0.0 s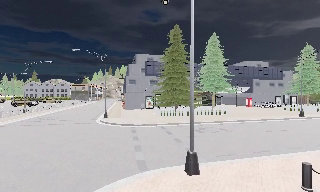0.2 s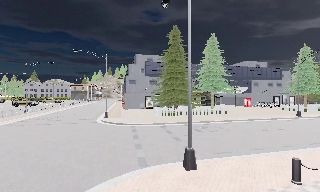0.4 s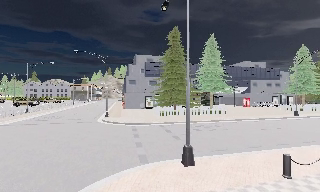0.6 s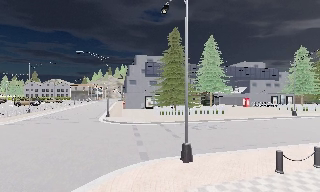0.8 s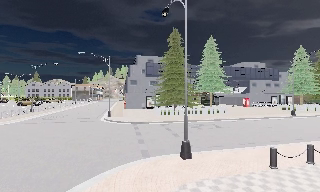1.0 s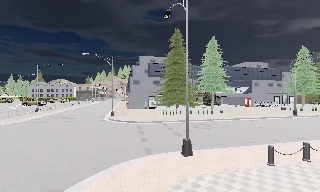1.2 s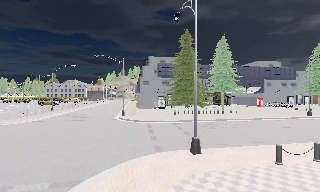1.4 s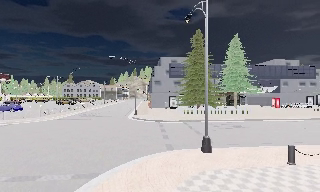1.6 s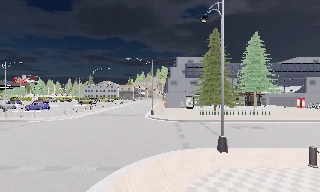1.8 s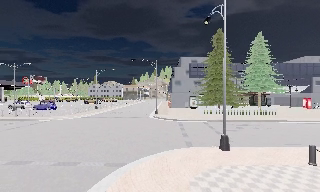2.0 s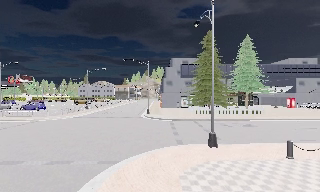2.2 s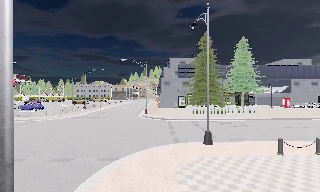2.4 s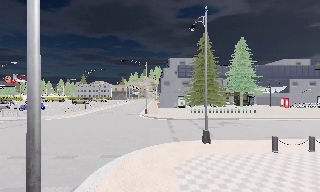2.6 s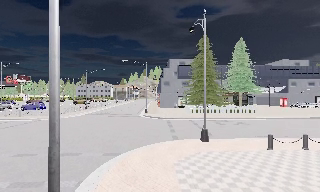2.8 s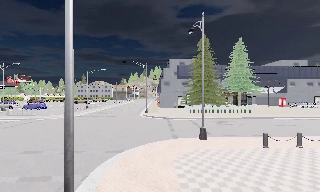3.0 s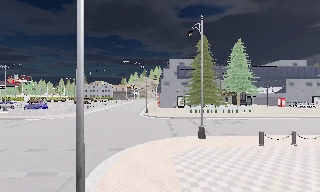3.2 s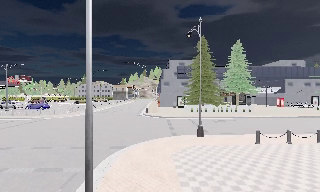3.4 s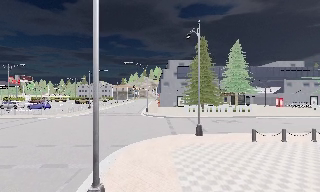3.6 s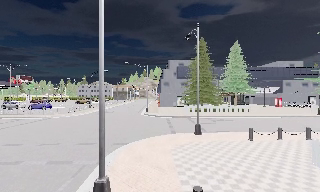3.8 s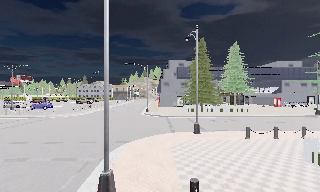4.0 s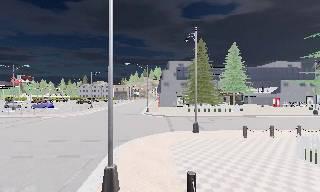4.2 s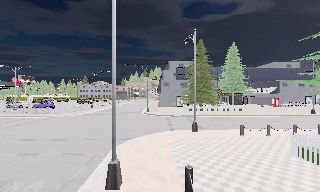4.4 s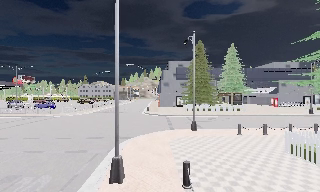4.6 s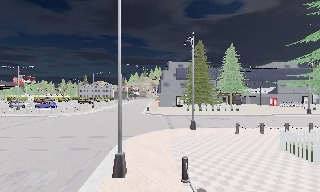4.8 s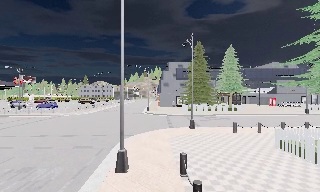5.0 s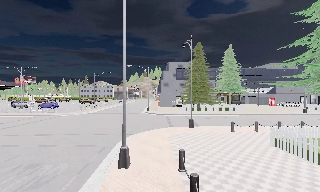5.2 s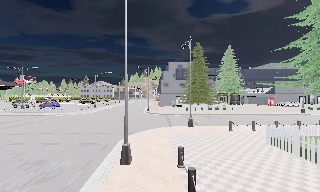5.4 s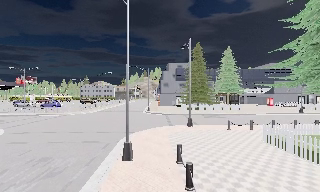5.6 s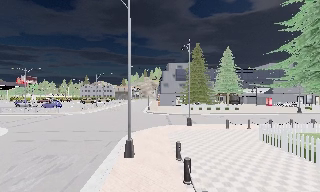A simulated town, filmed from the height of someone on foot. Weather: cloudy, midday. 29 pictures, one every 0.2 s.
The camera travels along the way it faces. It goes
backward.
0.0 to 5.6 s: The camera pans to its left, which is counterclockwise from overhead, by about 10 degrees. It travels backward, about 9 m, so what stands in front gets smaller.
The film runs backward here.
